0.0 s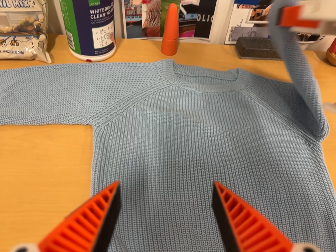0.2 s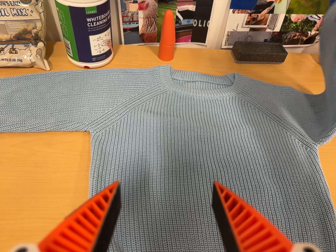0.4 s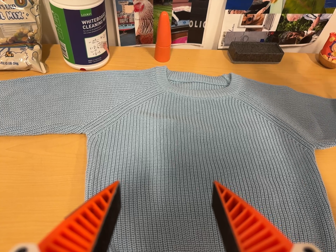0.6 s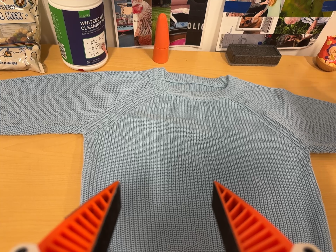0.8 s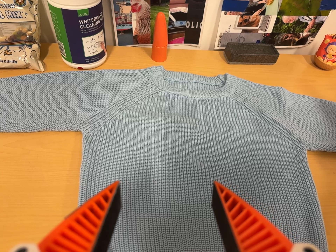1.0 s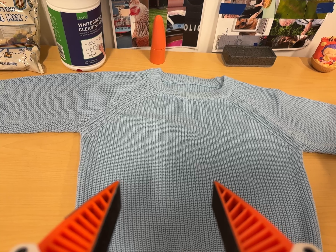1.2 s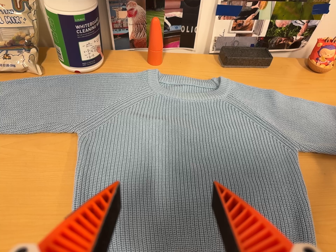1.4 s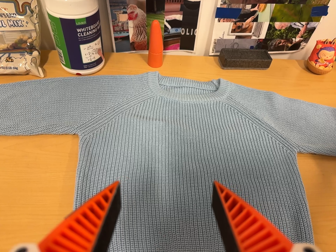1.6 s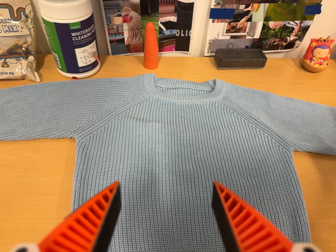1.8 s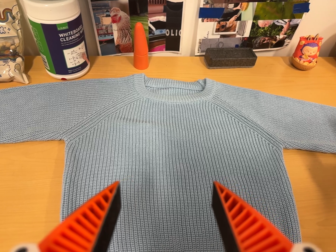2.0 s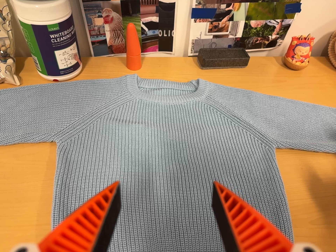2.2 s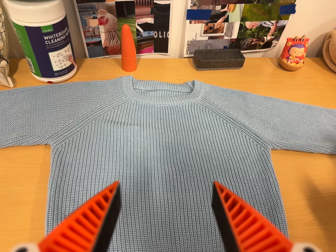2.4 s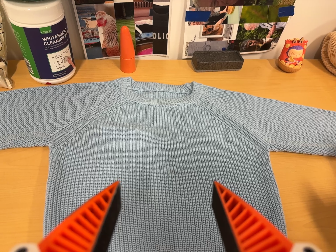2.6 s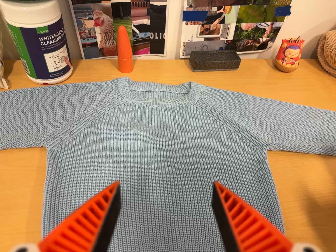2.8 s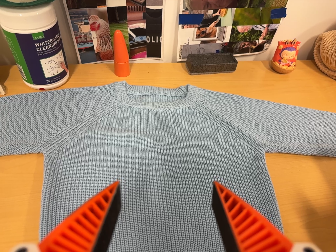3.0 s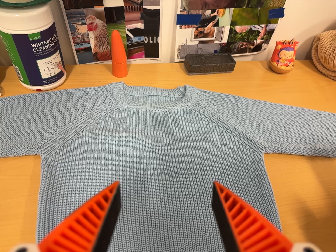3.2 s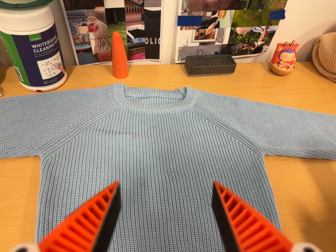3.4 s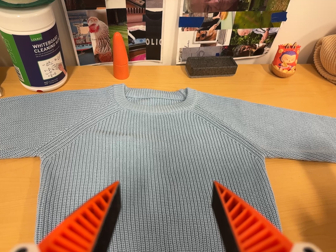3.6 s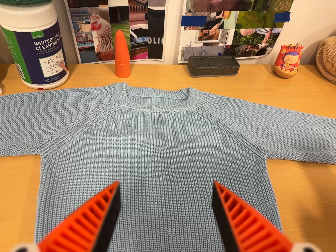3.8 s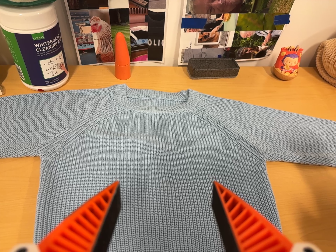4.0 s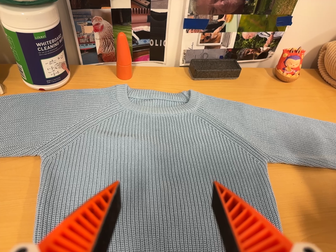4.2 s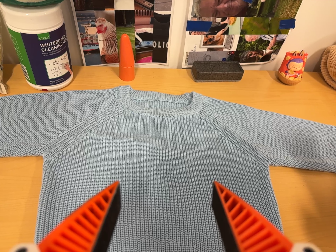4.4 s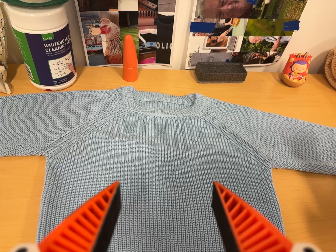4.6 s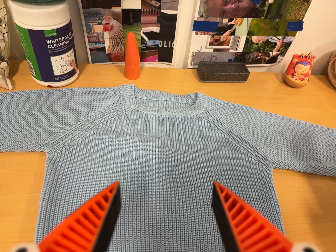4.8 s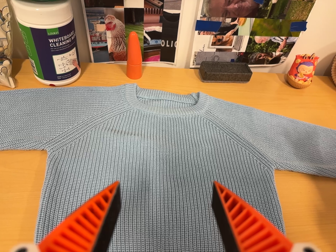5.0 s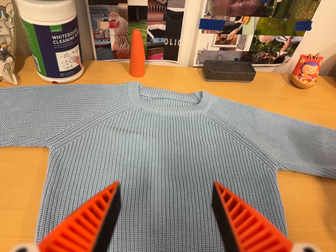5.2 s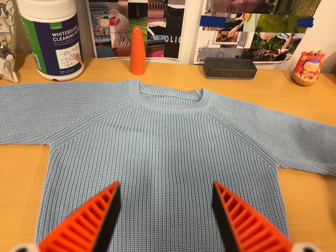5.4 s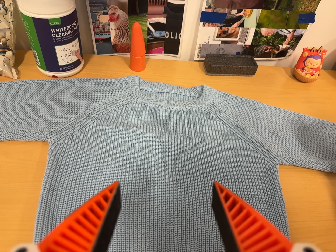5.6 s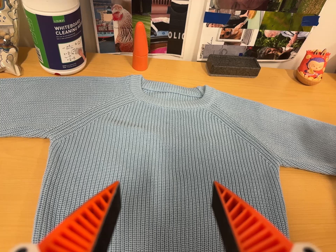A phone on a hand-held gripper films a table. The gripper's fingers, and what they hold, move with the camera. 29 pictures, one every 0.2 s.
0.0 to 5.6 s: The camera travels to its right, about 7 cm, so close, fixed things drift to the left.
The film runs backward here.
